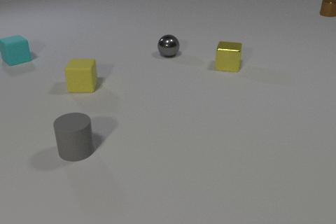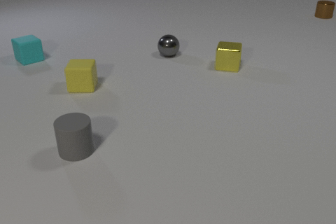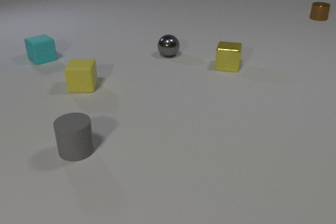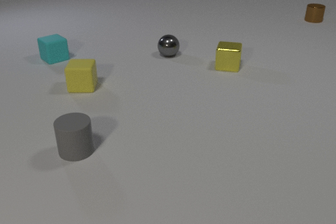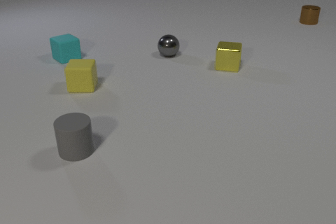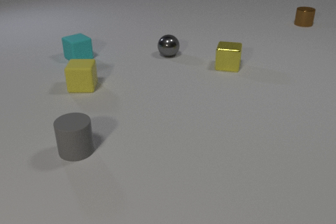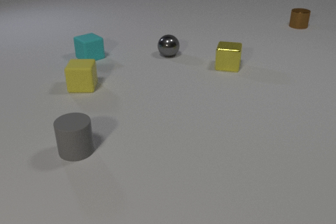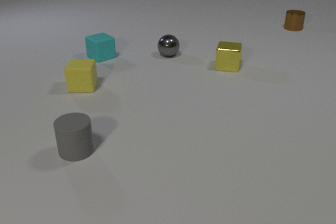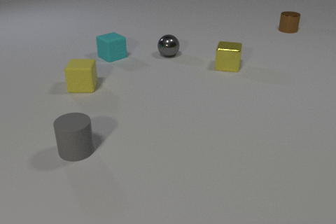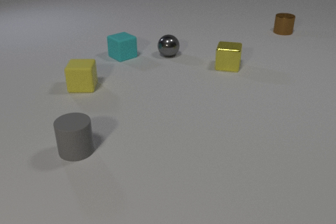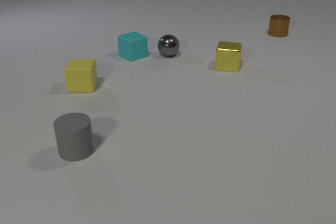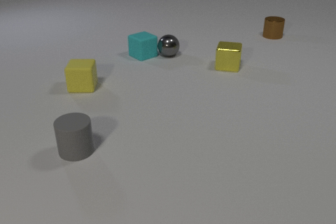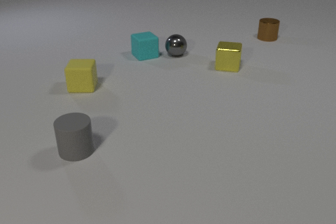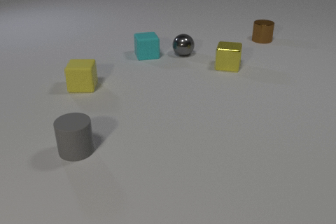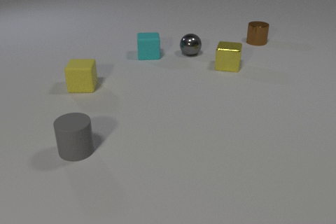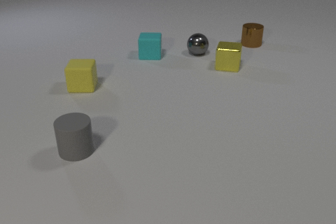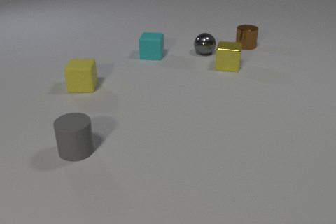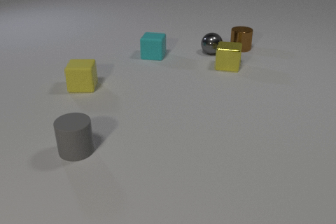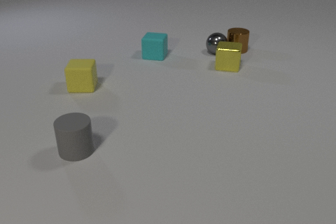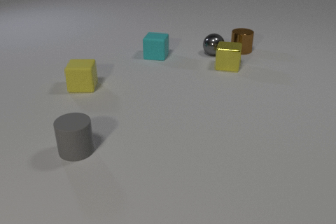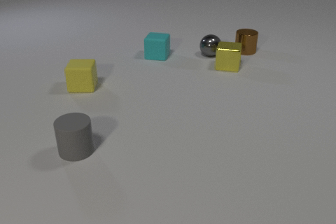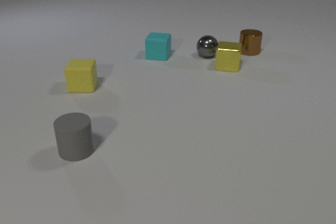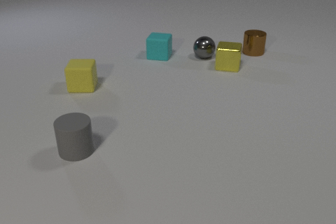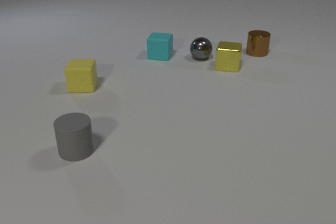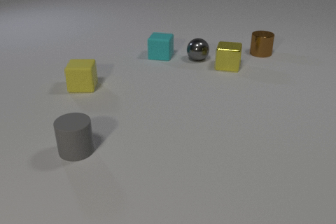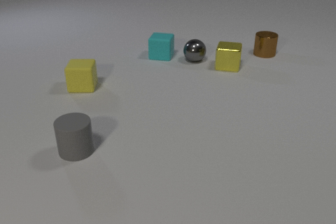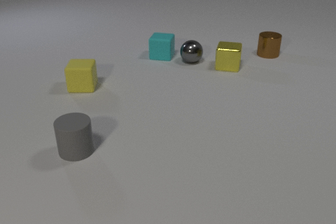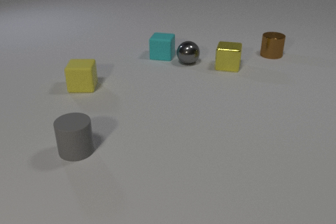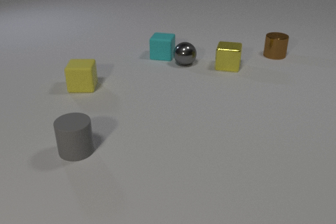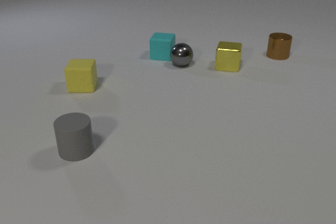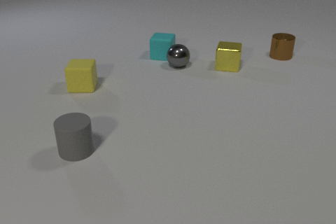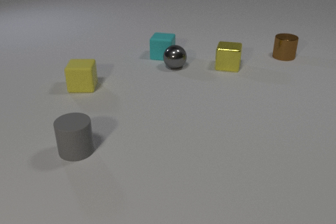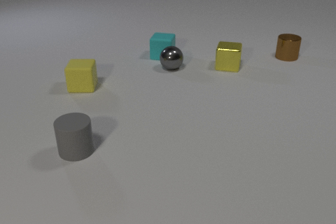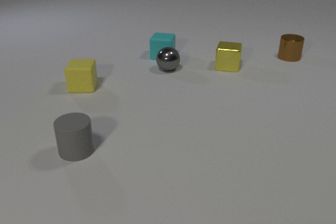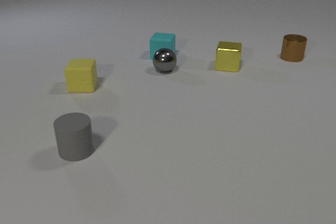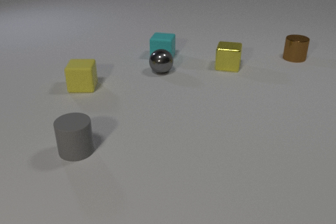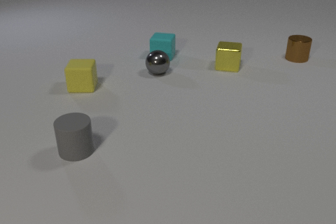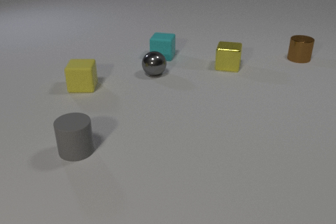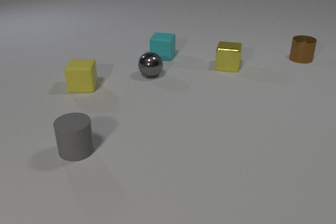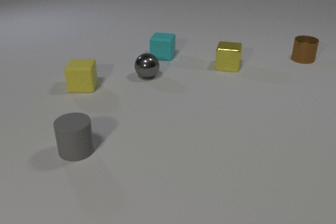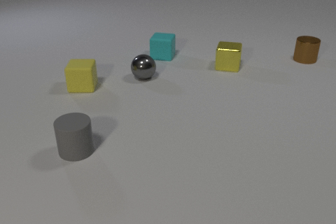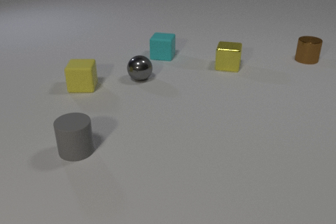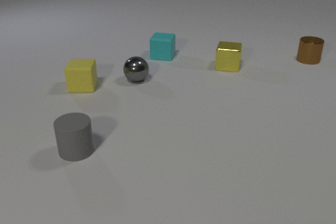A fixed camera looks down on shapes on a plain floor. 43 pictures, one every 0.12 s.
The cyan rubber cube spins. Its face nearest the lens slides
to the left.
The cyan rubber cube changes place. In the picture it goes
to the right.
0.00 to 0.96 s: The cyan rubber cube slides to the right. The brown metal cylinder slides toward the camera and to the left.
0.96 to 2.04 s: The cyan rubber cube slides to the right, spins so that its near face slides to the left, clockwise seen from above. The gray metal sphere rolls to the right. The brown metal cylinder slides toward the camera and to the left. The cyan rubber cube and the gray metal sphere collide.
2.04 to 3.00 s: The cyan rubber cube slides to the right. The gray metal sphere rolls toward the camera and to the left. The brown metal cylinder slides to the right and toward the camera. The gray metal sphere and the brown metal cylinder collide.
3.00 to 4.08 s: The gray metal sphere rolls to the left and toward the camera. The brown metal cylinder slides to the right.
4.08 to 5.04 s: The gray metal sphere rolls to the left and toward the camera. The brown metal cylinder slides to the right.
Are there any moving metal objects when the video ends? yes.
What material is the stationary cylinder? rubber.
How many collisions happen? 2.
